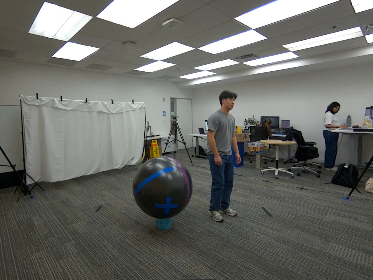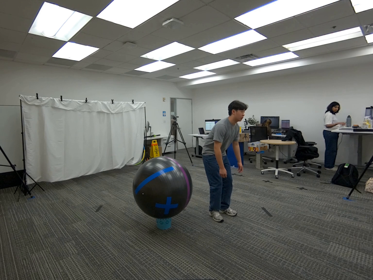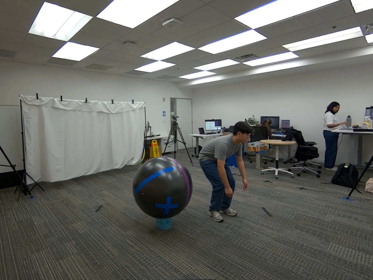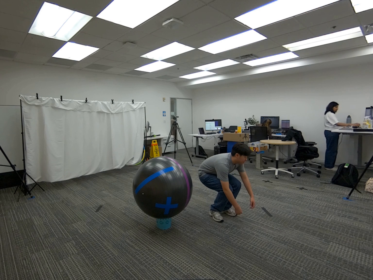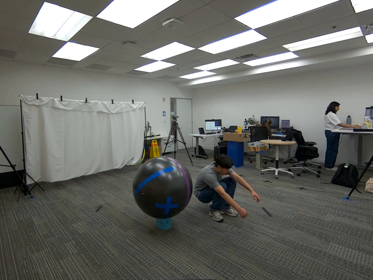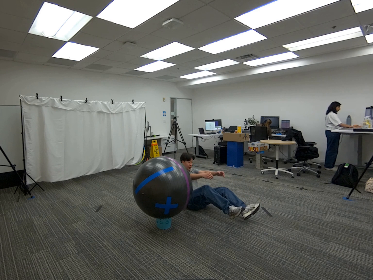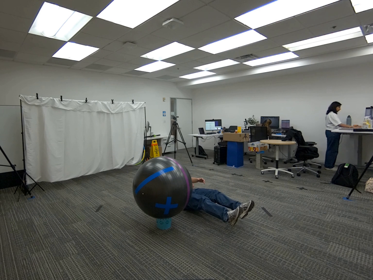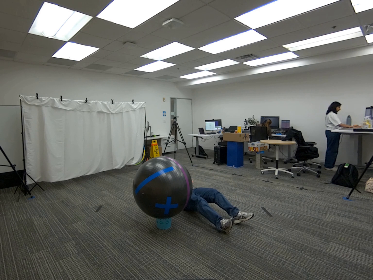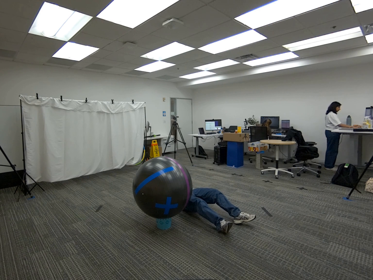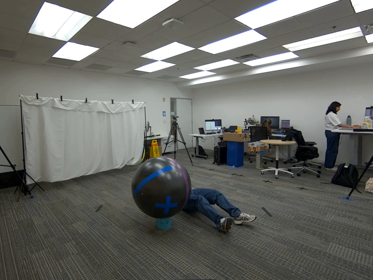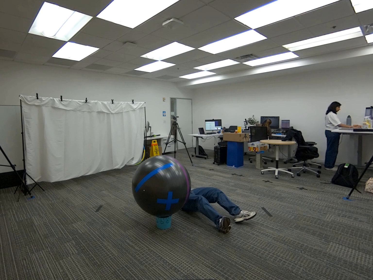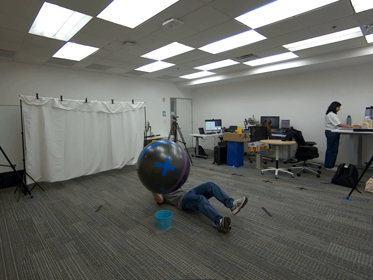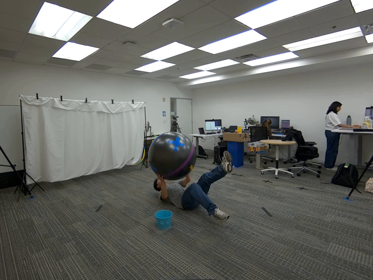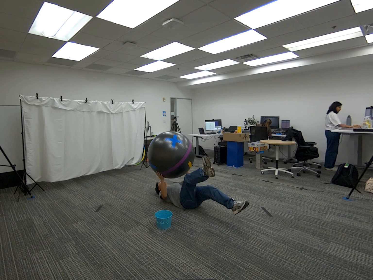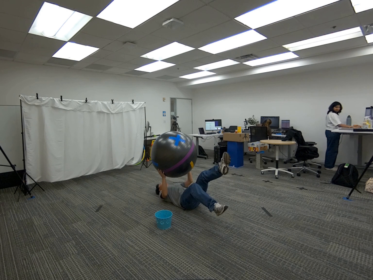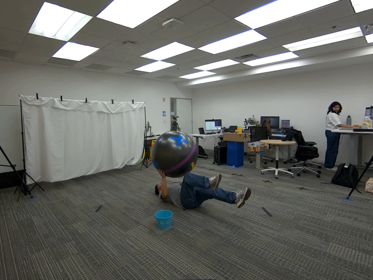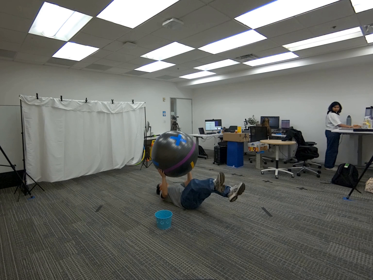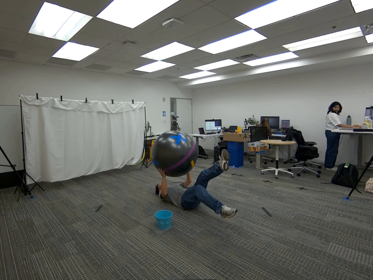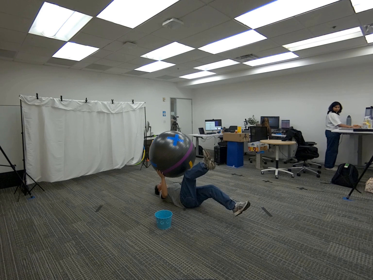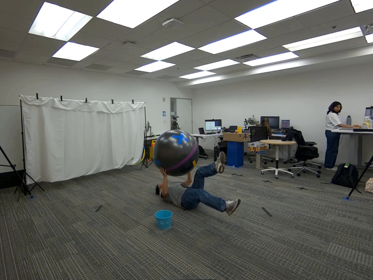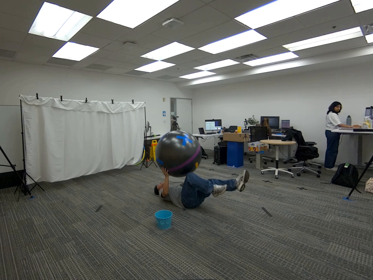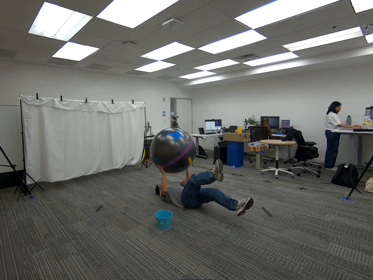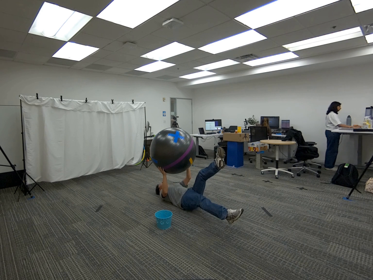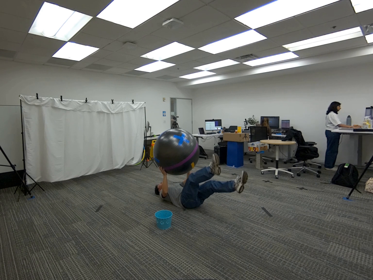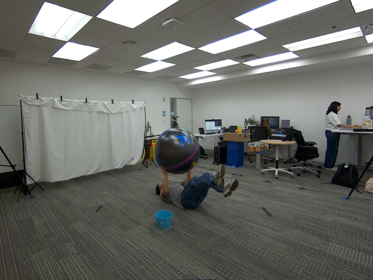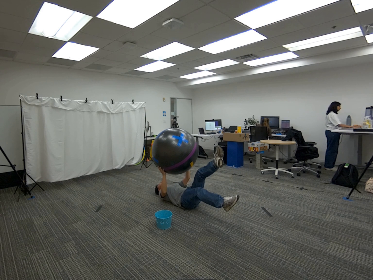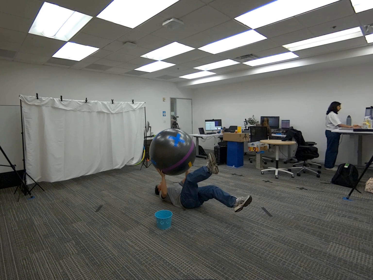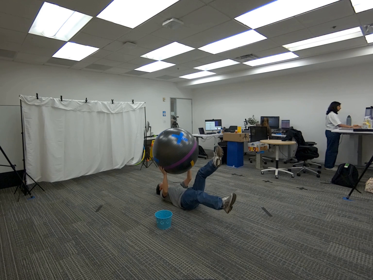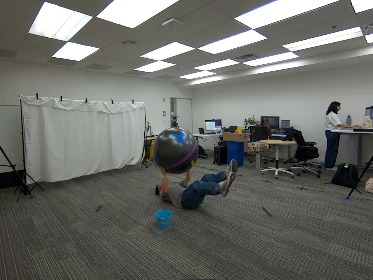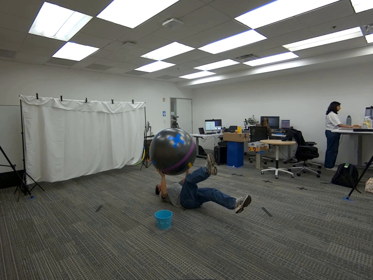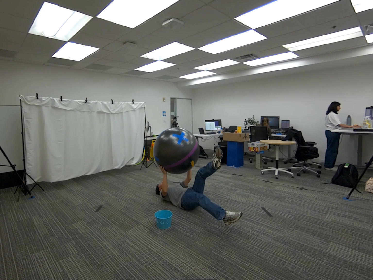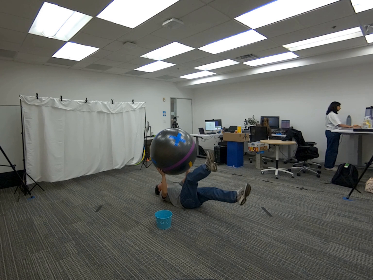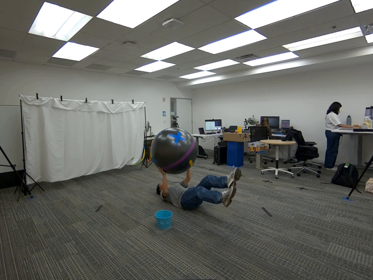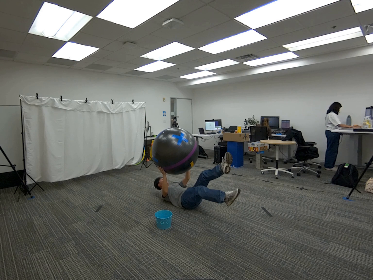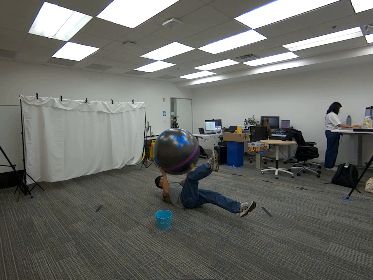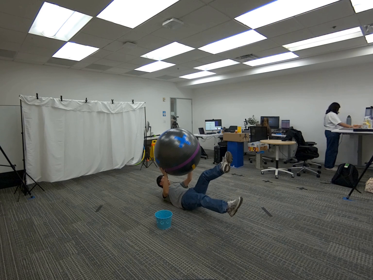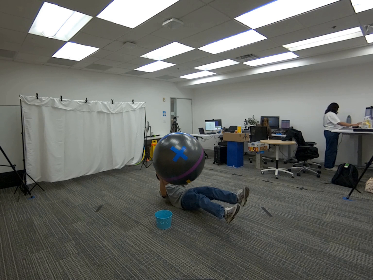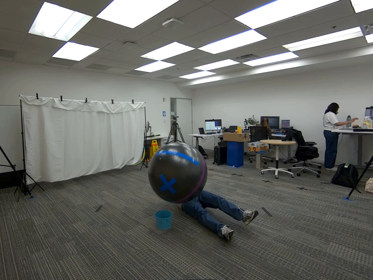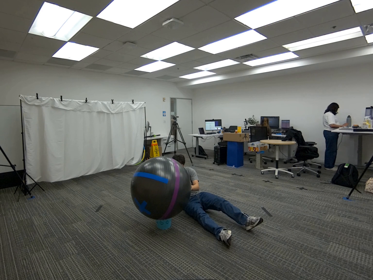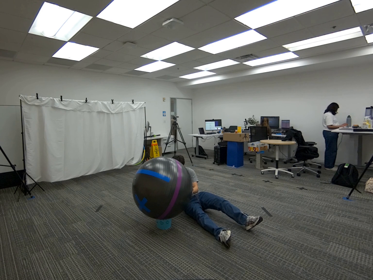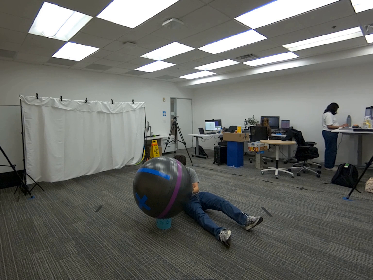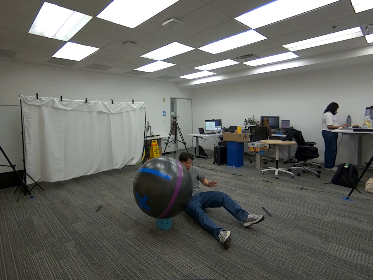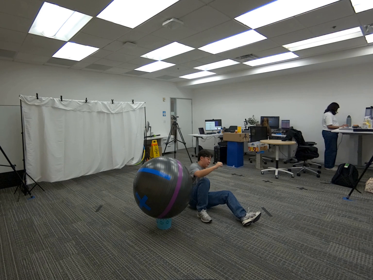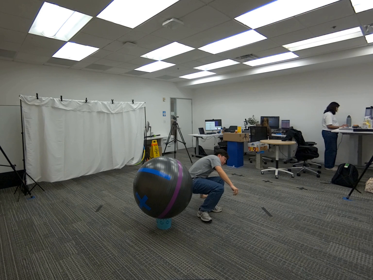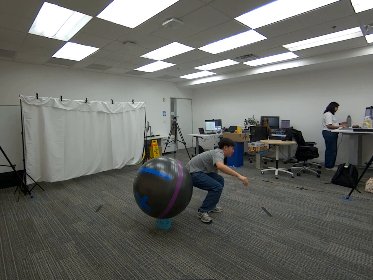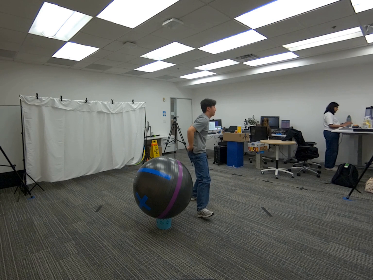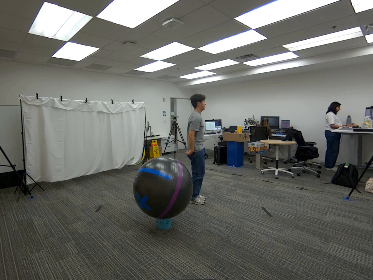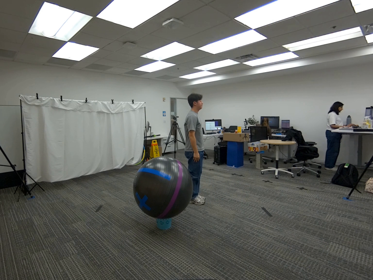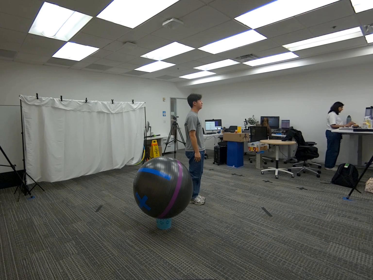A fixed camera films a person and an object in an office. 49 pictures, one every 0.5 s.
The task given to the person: Begin by laying on the ground. Reach over to the yoga ball on your side and raise the yoga ball infront of you in the air as you perform leg kicks. Use the yoga ball as balance. Place yoga ball on the ground when complete.
